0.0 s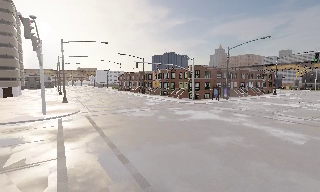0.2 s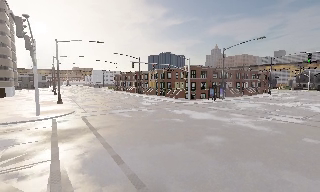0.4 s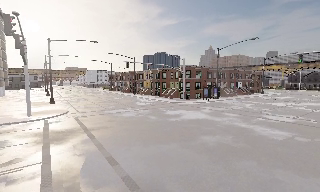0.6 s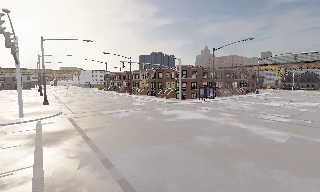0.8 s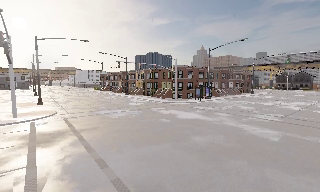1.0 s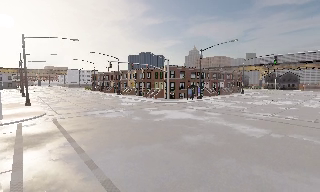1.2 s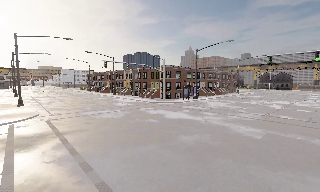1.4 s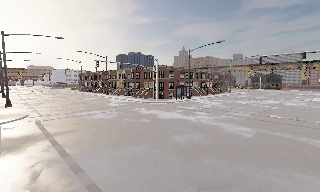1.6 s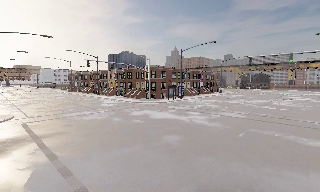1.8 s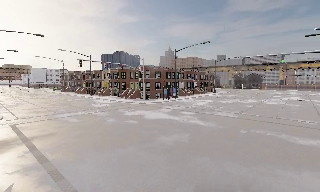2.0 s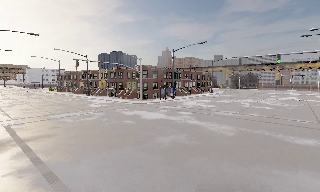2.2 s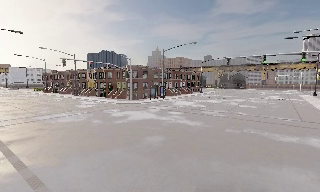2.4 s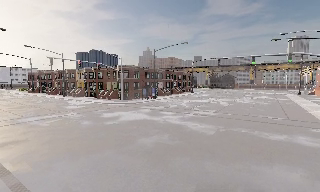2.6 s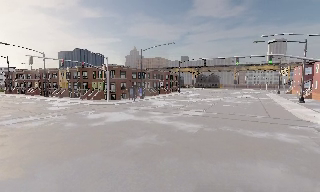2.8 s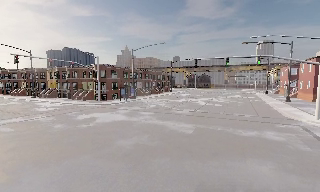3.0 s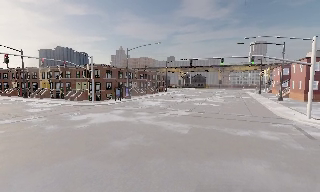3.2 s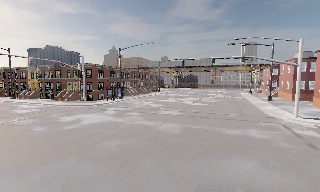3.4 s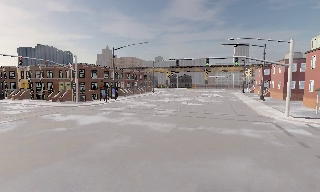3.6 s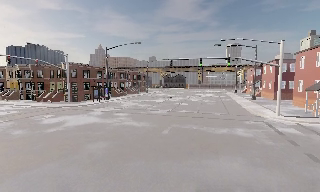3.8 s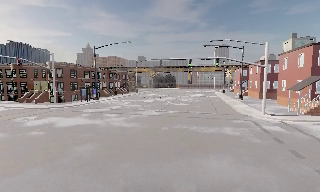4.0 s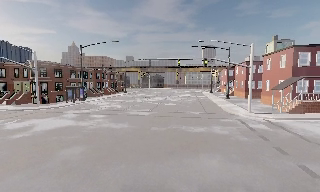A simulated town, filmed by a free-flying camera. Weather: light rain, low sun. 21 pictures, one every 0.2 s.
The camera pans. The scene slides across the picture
to the left.
The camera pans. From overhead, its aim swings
clockwise.
0.0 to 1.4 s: The camera swings to its right by about 10 degrees, and the scene slides to the left.
1.4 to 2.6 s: The camera pans to its right, which is clockwise from overhead, by about 15 degrees. It travels forward, about 0.5 m, so what stands in front looms larger.
2.6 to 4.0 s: The camera pans to its right, which is clockwise from overhead, by about 20 degrees.
The film runs forward here.
